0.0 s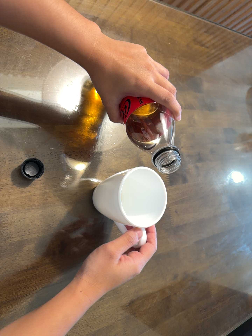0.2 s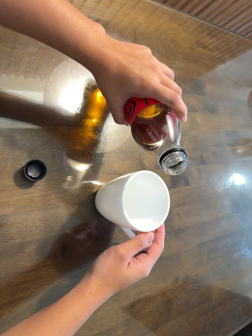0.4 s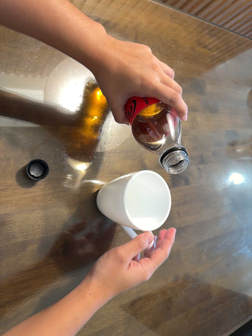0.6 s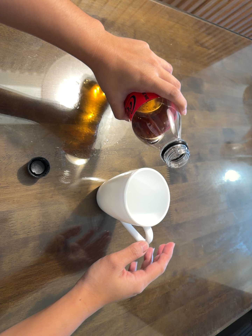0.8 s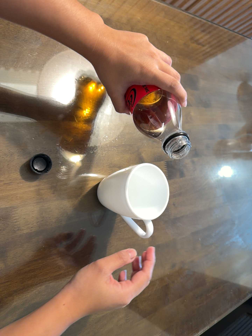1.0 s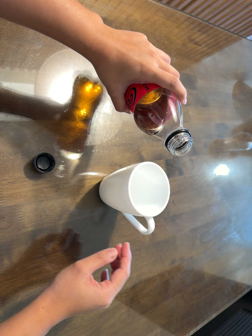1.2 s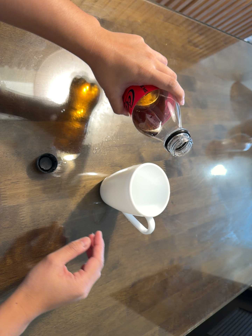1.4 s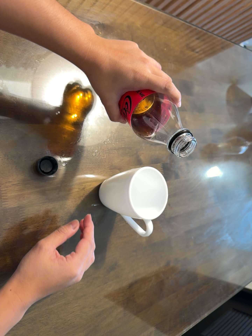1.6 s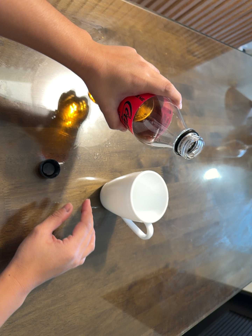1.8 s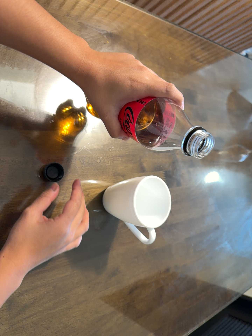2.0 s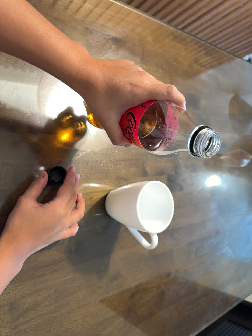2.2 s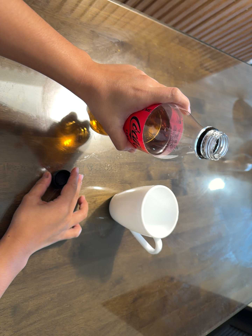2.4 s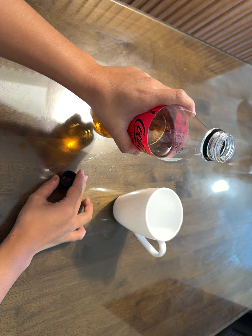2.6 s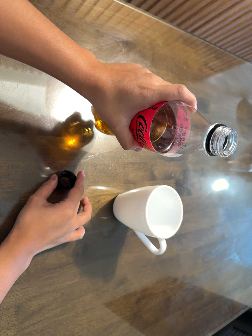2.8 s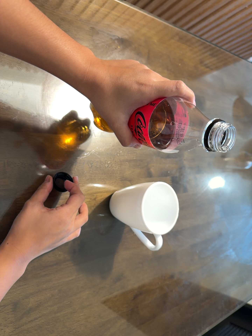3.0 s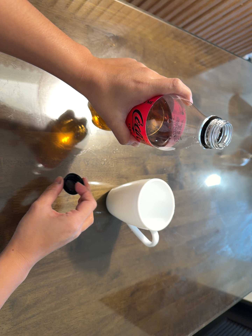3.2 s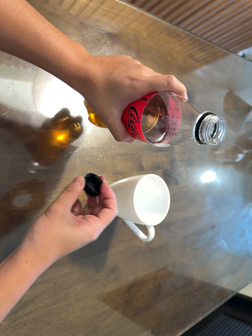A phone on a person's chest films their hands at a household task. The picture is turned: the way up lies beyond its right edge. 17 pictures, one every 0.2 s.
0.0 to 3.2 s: The camera travels backward and to its left, about 8 cm, so what stands in front gets smaller.
The film runs backward here.
